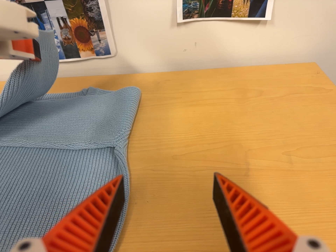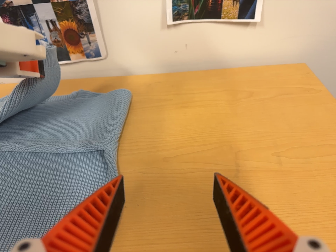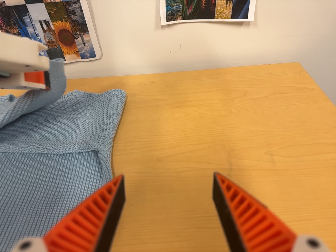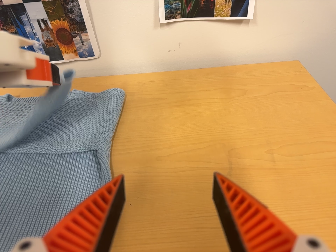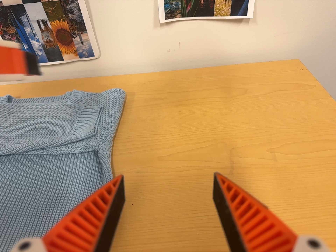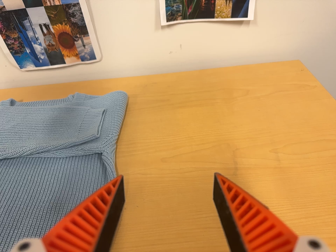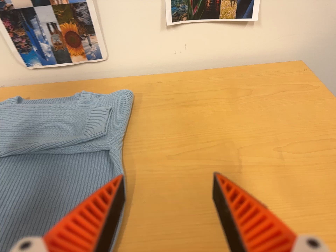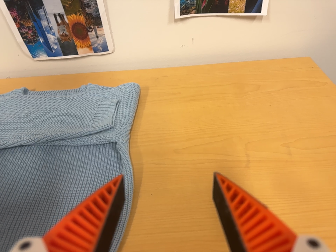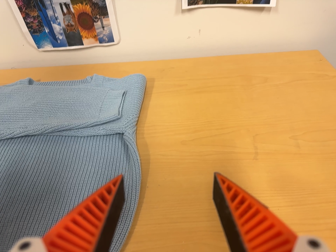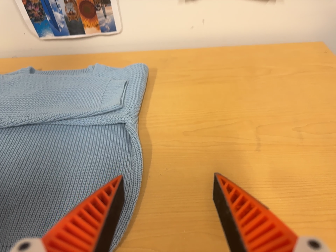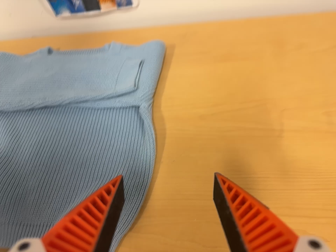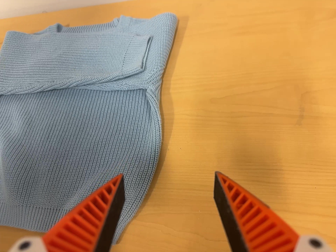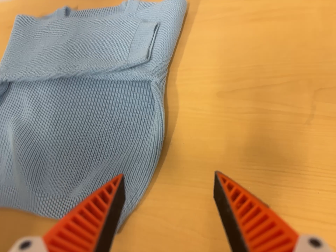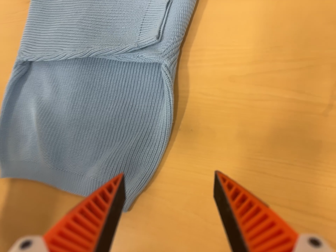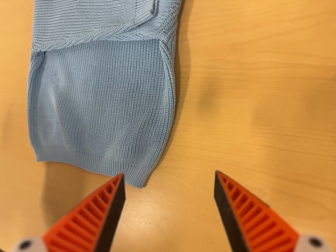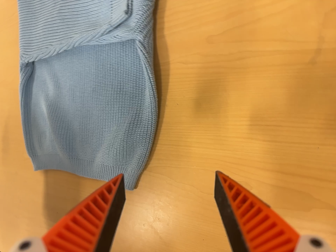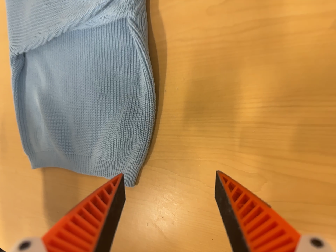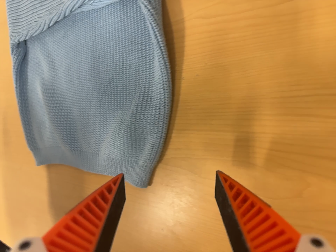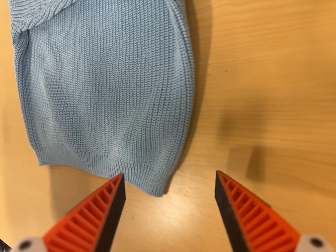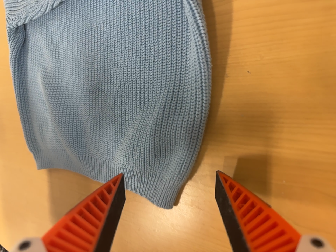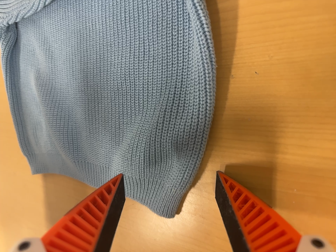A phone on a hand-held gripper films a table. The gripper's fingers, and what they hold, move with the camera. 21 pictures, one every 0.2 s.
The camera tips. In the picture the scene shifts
upward.
The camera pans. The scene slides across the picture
to the right.
0.0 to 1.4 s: The camera shifts only a little, or ends up much as it began.
1.4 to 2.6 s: The camera pans to its left by about 25 degrees. It travels toward the top of its view, to its right and forward, about 14 cm. Its aim tips toward the bottom of its view by about 30 degrees, and the scene shifts upward.
2.6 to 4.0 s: The scene slides to the right, as the camera pans about 15 degrees to its left. It travels forward, about 16 cm, so what stands in front looms larger. Its aim tips toward the bottom of its view by about 15 degrees, and the scene shifts upward. It rolls about its line of sight by about 15 degrees, and the scene rotates counterclockwise.
The film runs forward here.
